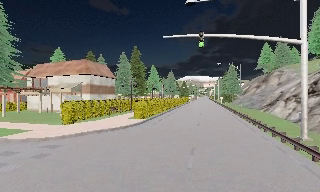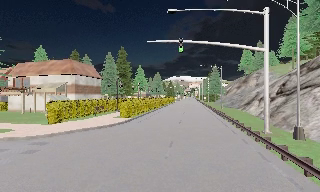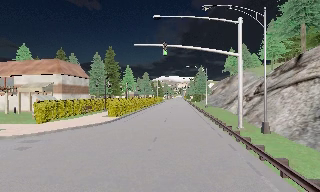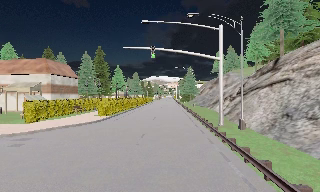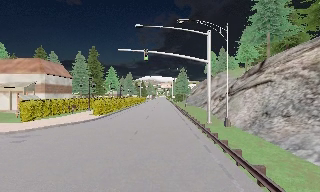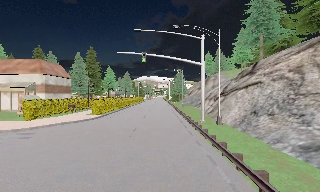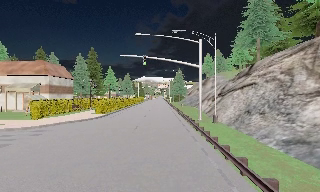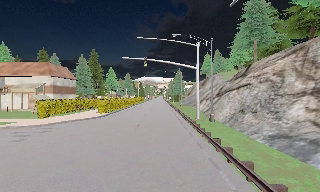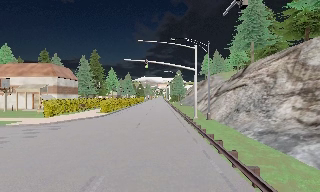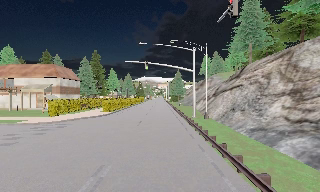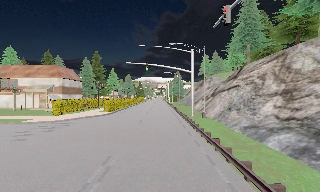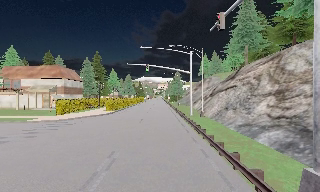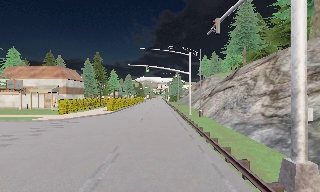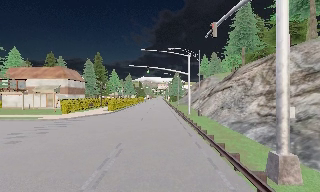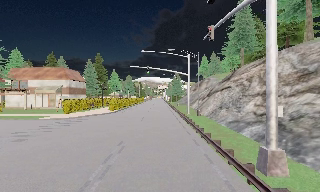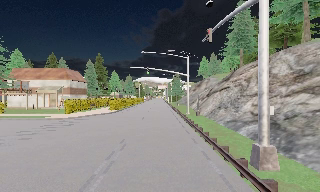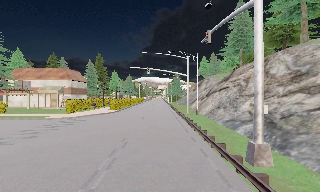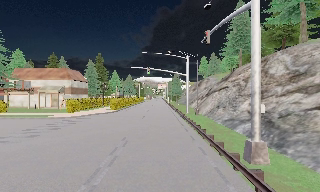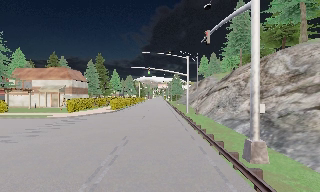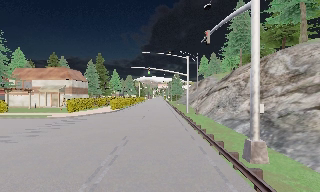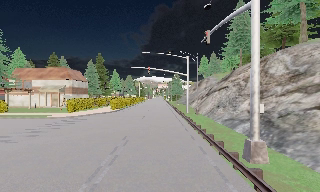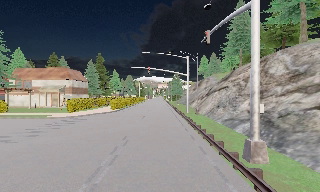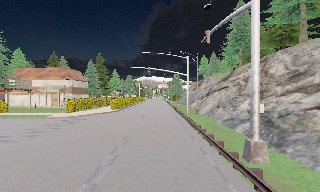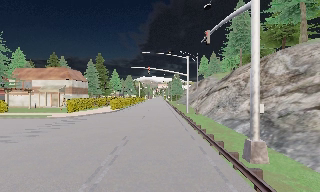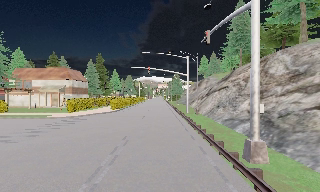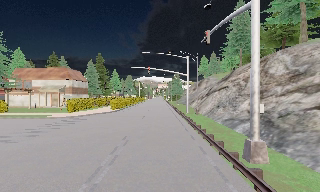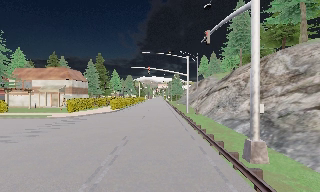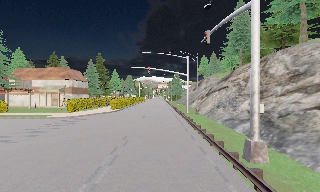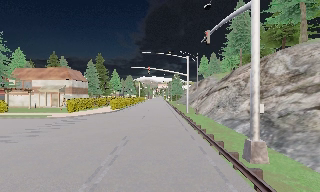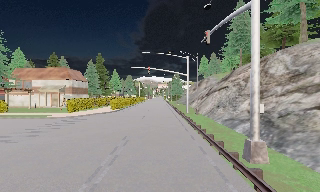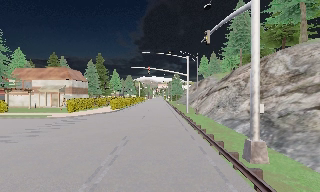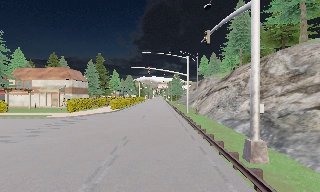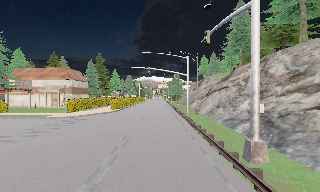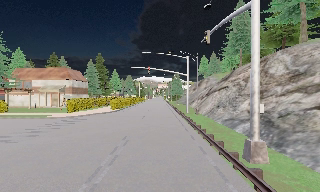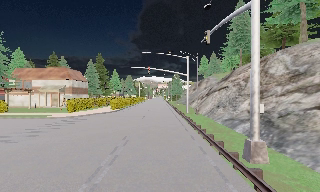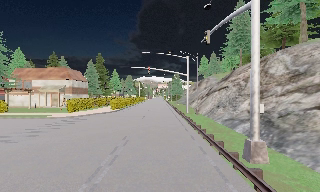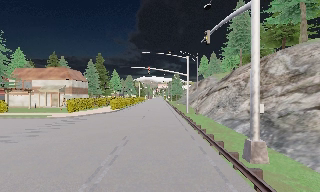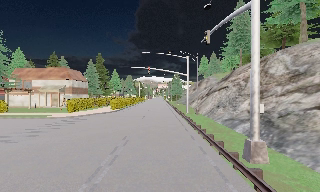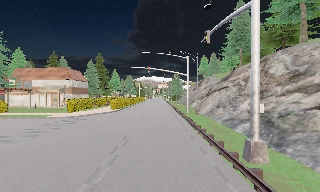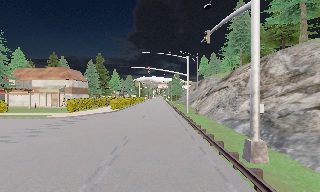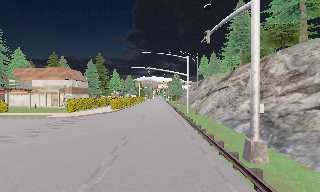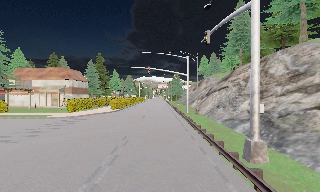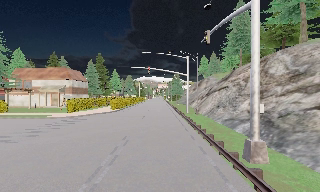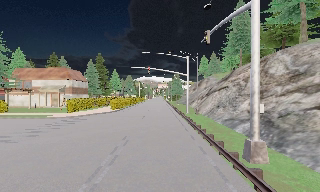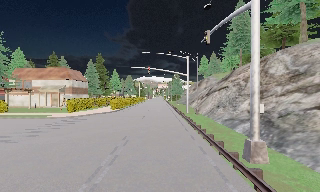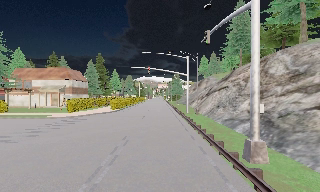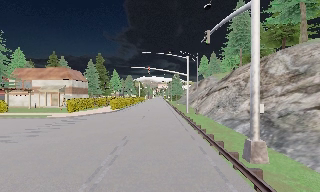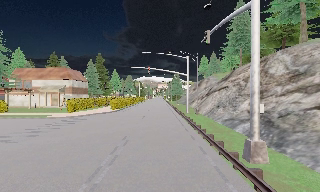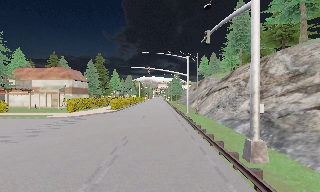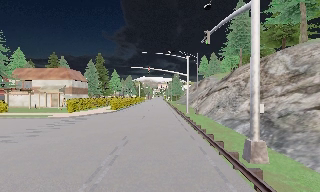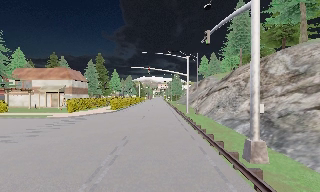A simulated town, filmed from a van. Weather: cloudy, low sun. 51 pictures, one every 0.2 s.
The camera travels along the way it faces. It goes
backward.
0.0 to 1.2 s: The camera pans to its right, which is clockwise from overhead, by about 15 degrees. It travels backward, about 5 m, so what stands in front gets smaller.
1.2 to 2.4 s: The camera travels backward, about 4.5 m, so what stands in front gets smaller.
2.4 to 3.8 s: The camera travels backward, about 2 m, so what stands in front gets smaller. It loses speed.
3.8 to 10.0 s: The camera keeps its place and its aim.
The film runs backward here.
